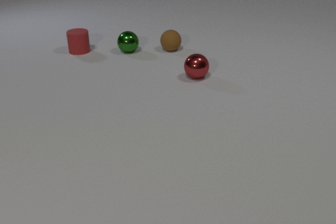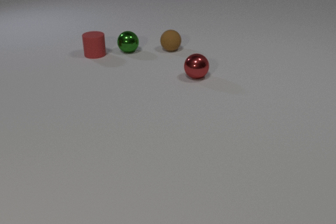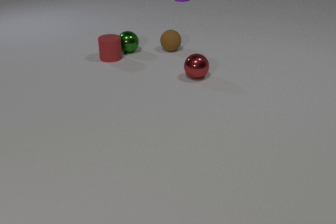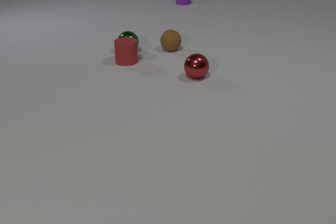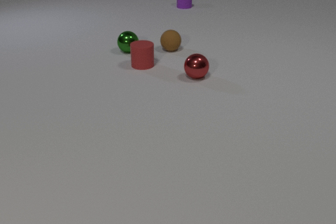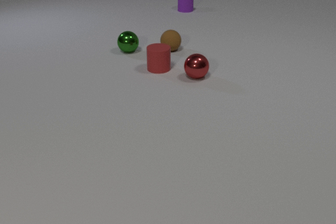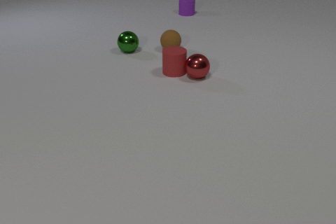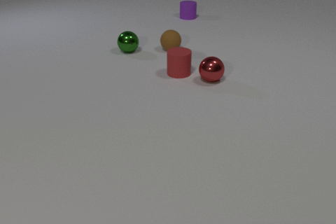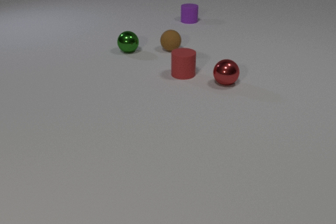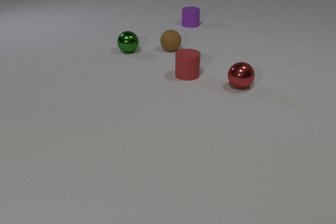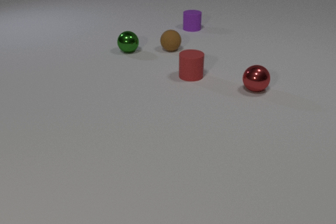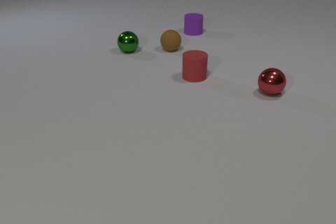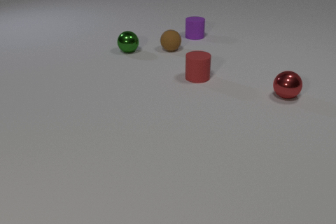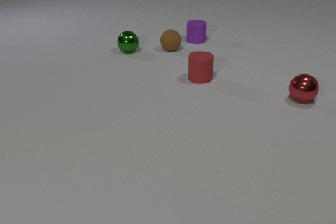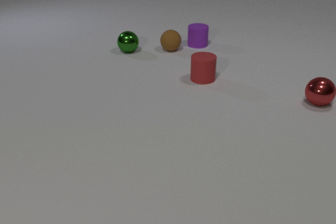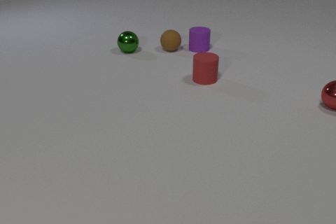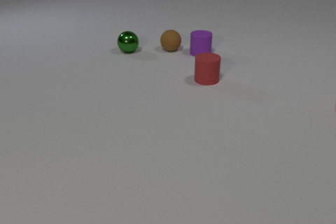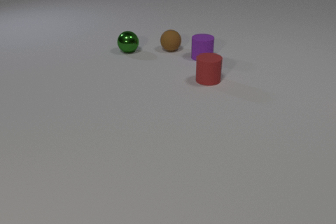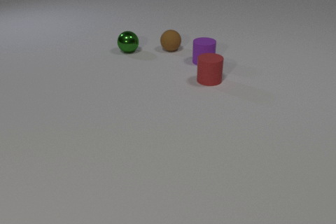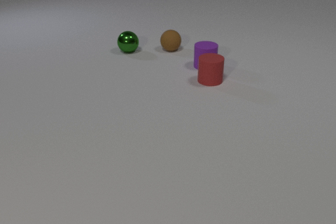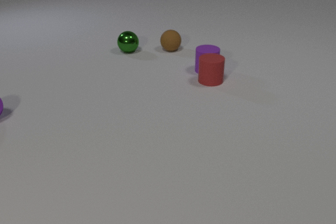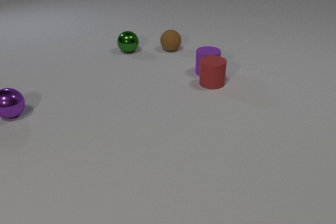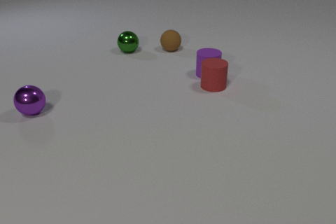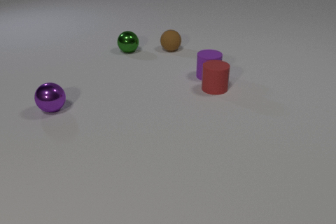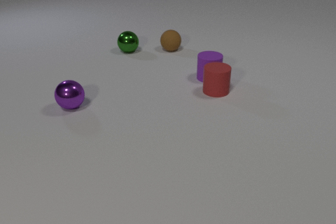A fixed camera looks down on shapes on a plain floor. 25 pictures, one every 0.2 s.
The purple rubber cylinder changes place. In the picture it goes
toward the camera.
The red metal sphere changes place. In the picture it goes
to the right.
0.0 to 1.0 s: The red rubber cylinder slides to the right and toward the camera. The purple rubber cylinder comes in at the top edge, slides toward the camera.
1.0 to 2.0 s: The red rubber cylinder slides to the right and toward the camera. The red metal sphere rolls to the right. The purple rubber cylinder slides toward the camera. The red rubber cylinder and the red metal sphere collide.
2.0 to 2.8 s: The red rubber cylinder slides to the right and toward the camera. The red metal sphere rolls to the right. The purple rubber cylinder slides toward the camera.
2.8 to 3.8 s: The red rubber cylinder slides to the right. The red metal sphere rolls to the right, leaves at the right edge. The purple rubber cylinder slides toward the camera.
3.8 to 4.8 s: The red rubber cylinder slides toward the camera. The purple rubber cylinder slides toward the camera. The purple metal sphere comes in at the left edge, rolls to the right. The red rubber cylinder and the purple rubber cylinder collide.
What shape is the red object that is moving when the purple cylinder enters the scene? cylinder.
What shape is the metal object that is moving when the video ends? sphere.
How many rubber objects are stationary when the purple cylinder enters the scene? 1.
